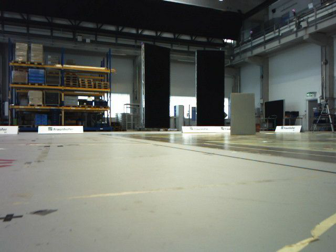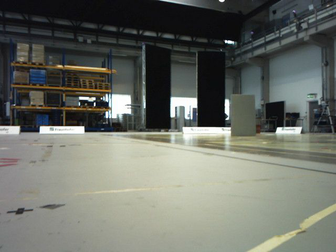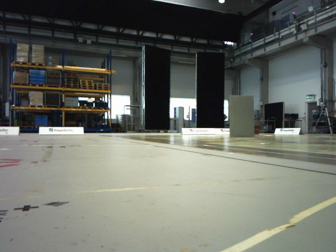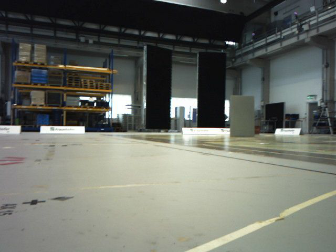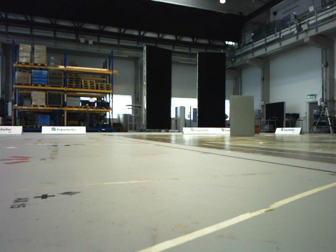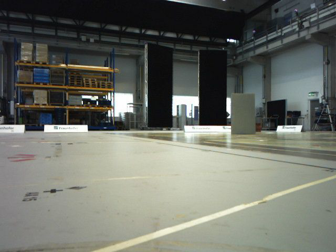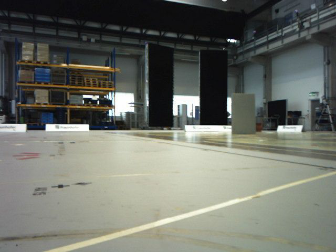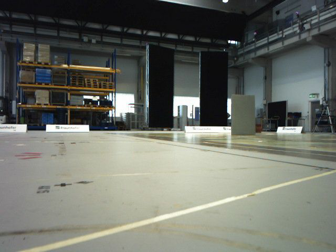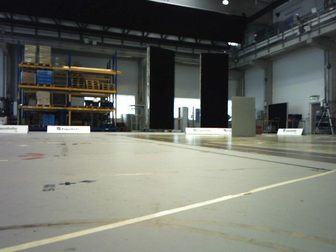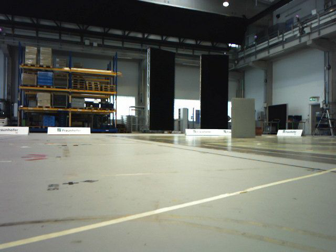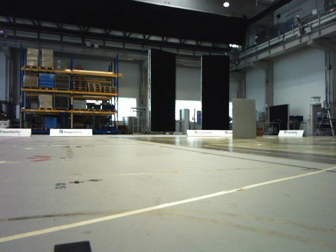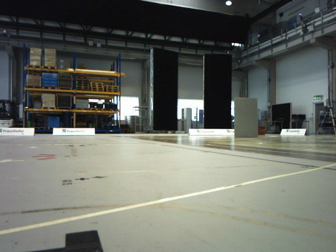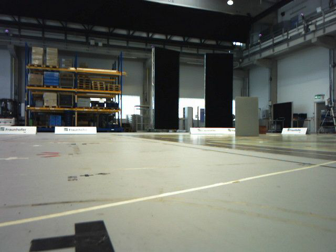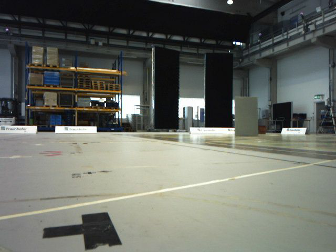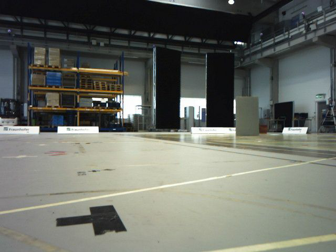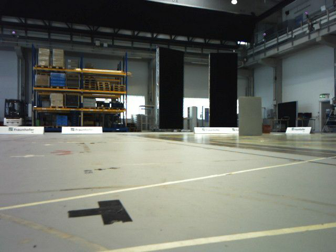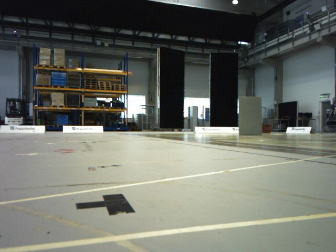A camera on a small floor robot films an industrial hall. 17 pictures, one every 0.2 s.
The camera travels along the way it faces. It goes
backward.
0.0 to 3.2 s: The camera travels backward, about 0.6 m, so what stands in front gets smaller.
The film runs backward here.
